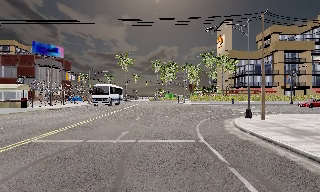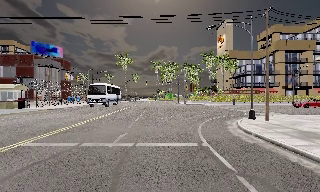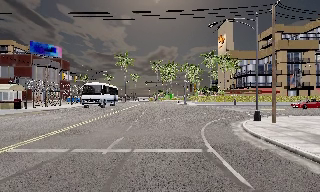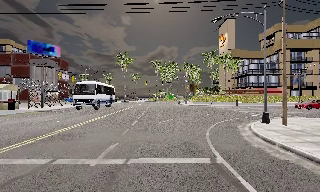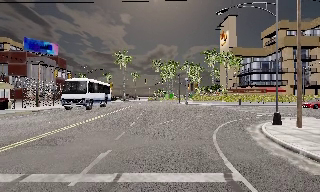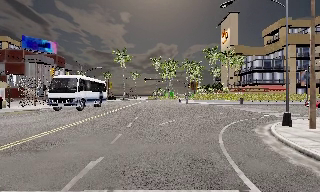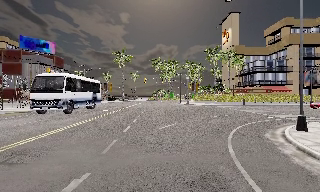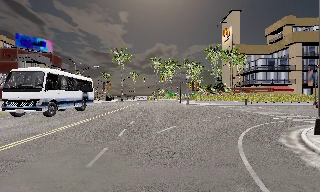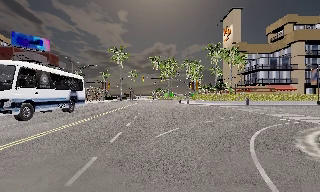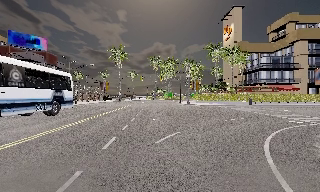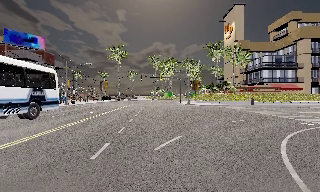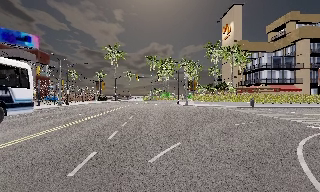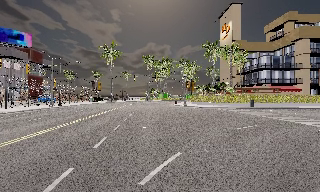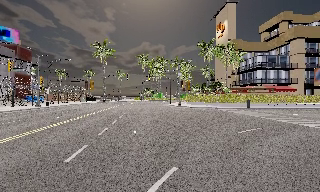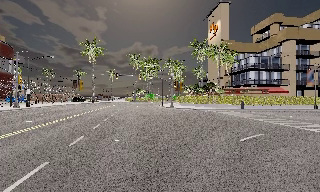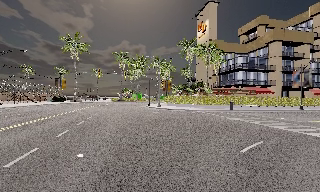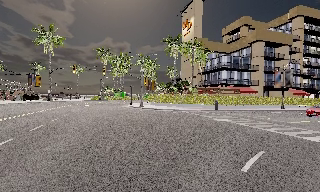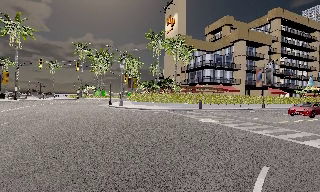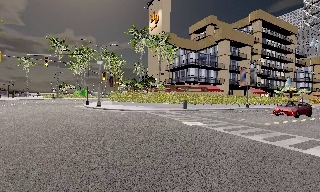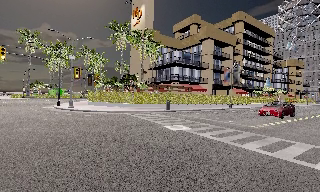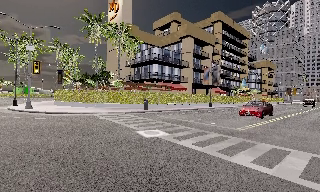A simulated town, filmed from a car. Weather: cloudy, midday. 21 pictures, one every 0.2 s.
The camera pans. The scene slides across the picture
to the left.
The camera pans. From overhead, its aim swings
clockwise.
0.0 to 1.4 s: The camera travels forward, about 5 m, so what stands in front looms larger. It gains speed.
1.4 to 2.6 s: The camera travels forward, about 6 m, so what stands in front looms larger.
2.6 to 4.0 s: The scene slides to the left, as the camera pans about 35 degrees to its right. It travels forward, about 11 m.
The film runs forward here.
